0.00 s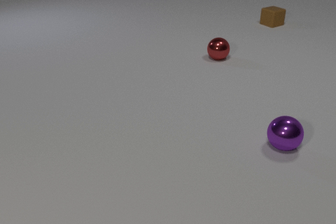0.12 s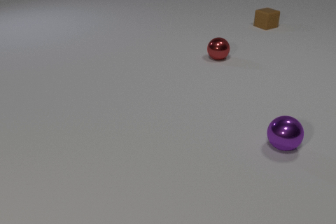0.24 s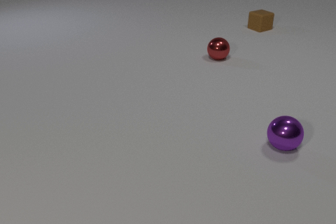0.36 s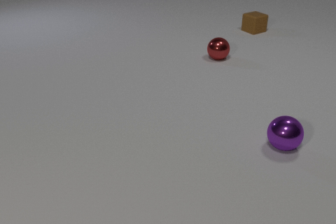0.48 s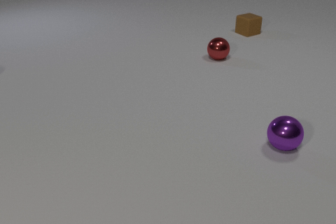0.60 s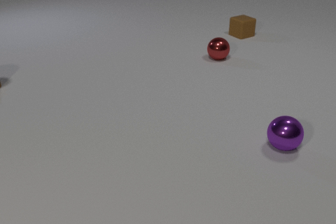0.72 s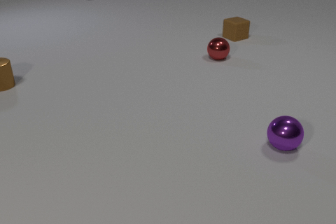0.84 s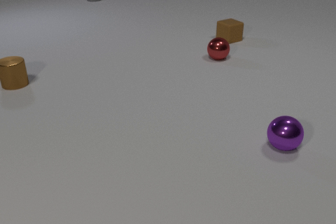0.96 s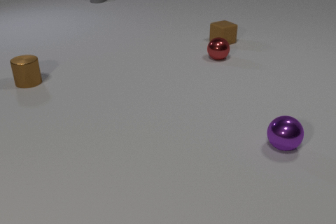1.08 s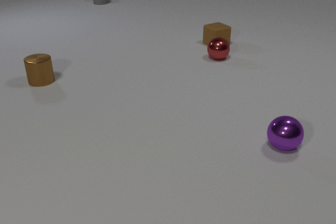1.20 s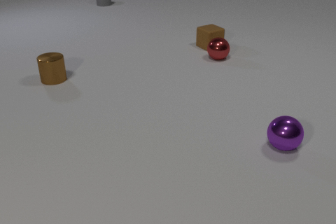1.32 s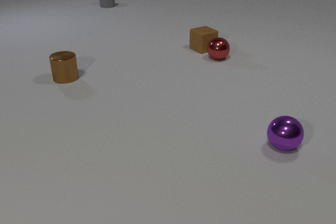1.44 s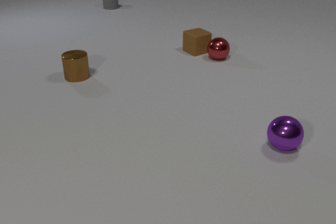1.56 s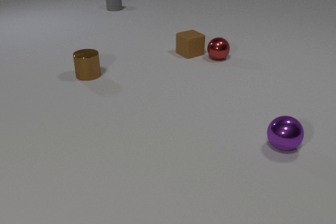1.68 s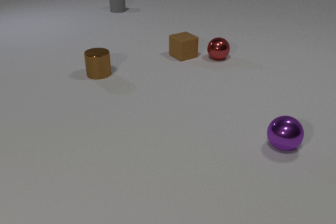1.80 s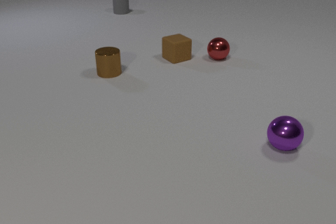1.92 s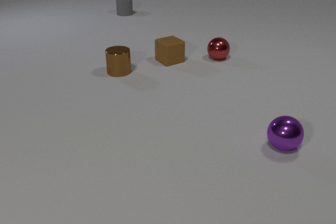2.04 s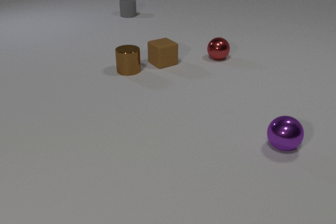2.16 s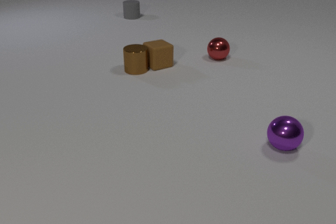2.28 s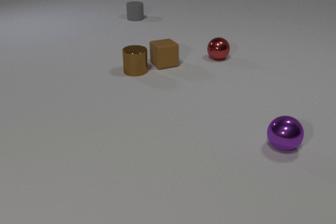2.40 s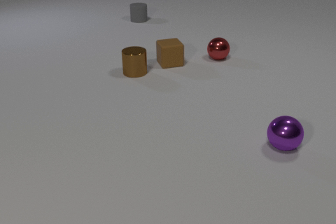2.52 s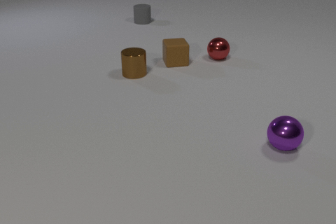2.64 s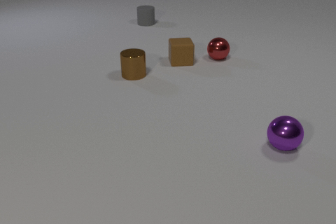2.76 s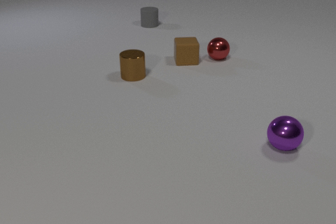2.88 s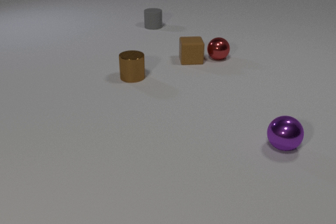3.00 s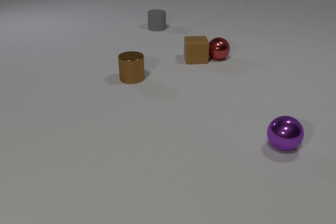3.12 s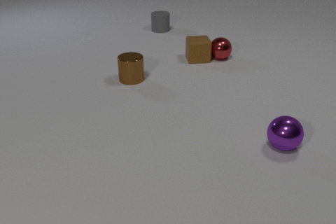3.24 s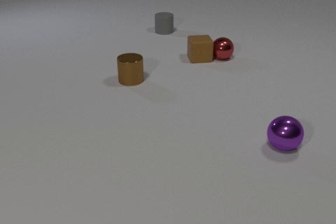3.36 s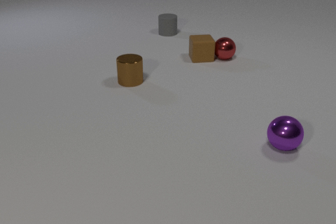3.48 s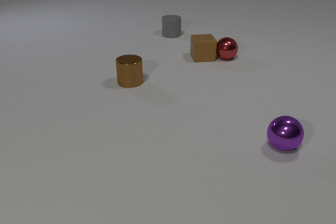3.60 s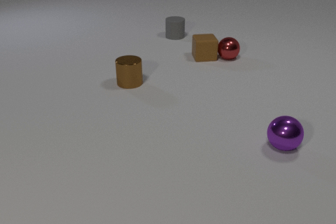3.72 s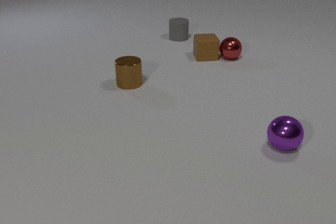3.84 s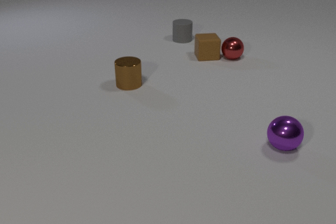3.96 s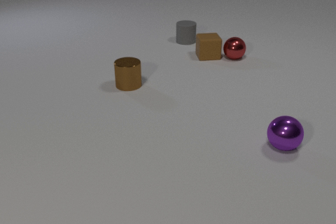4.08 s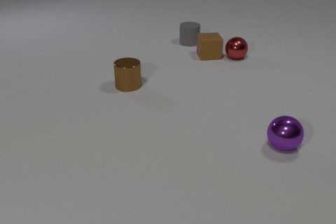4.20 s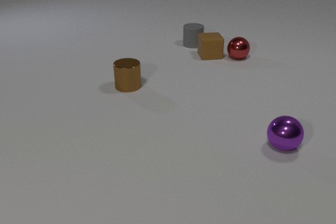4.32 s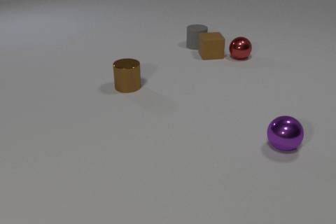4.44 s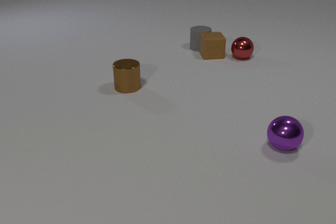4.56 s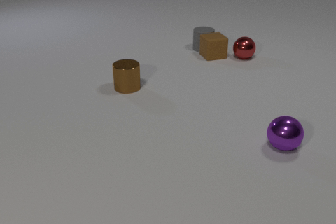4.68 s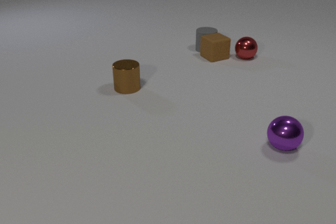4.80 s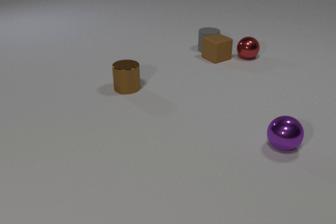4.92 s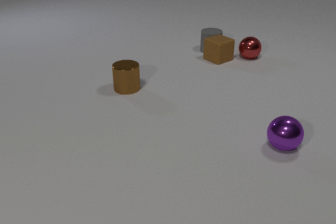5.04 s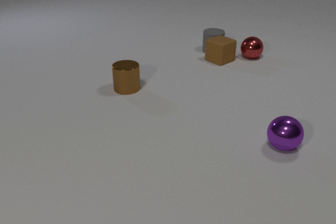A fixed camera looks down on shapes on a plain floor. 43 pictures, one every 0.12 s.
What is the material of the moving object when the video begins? rubber.
Are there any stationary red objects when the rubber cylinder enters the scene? yes.
How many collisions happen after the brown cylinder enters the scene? 3.
0.00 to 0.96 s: The brown metal cylinder comes in at the left edge, slides to the right. The brown rubber cube slides toward the camera and to the left. The gray rubber cylinder comes in at the top edge, slides toward the camera and to the right.
0.96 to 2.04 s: The brown metal cylinder slides to the right. The brown rubber cube slides toward the camera and to the left. The gray rubber cylinder slides toward the camera and to the right.
2.04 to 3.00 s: The brown metal cylinder slides toward the camera. The brown rubber cube slides to the right, spins clockwise seen from above by about 30 degrees, its near face sliding to the left. The gray rubber cylinder slides toward the camera and to the right. The brown metal cylinder and the brown rubber cube collide. The brown rubber cube and the red metal sphere collide.
3.00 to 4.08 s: The brown metal cylinder slides toward the camera. The brown rubber cube slides to the right and away from the camera. The red metal sphere rolls to the right. The gray rubber cylinder slides toward the camera and to the right.
4.08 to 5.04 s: The brown metal cylinder slides toward the camera. The brown rubber cube slides to the right and toward the camera, spins counterclockwise seen from above by about 30 degrees, its near face sliding to the right. The red metal sphere rolls to the right. The gray rubber cylinder slides to the right and toward the camera. The brown rubber cube and the gray rubber cylinder collide.
